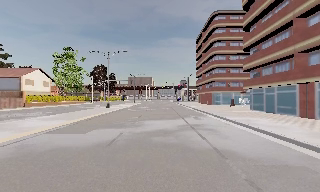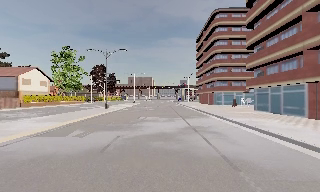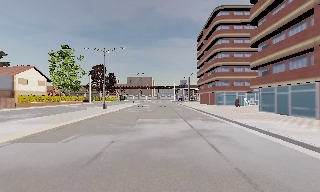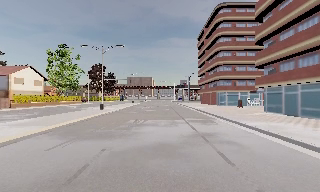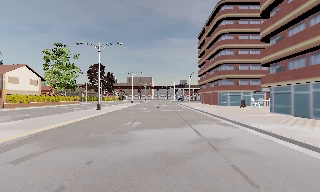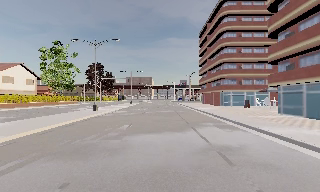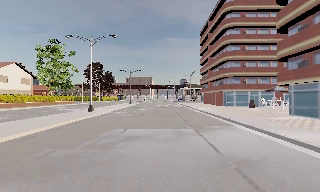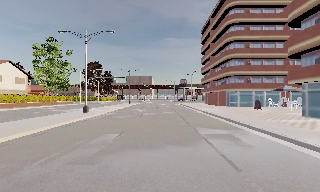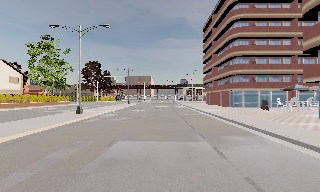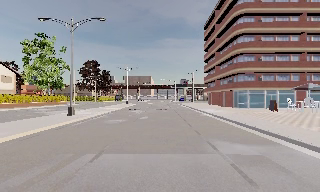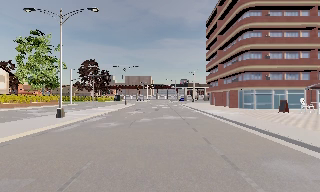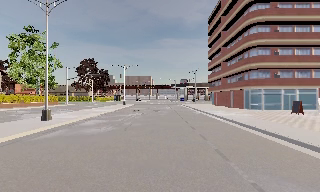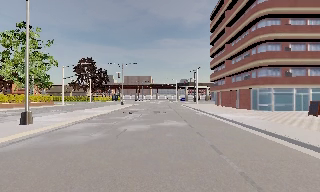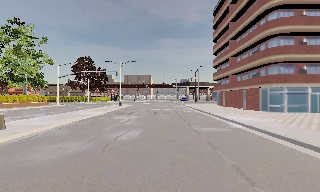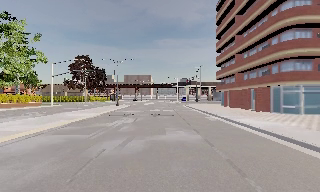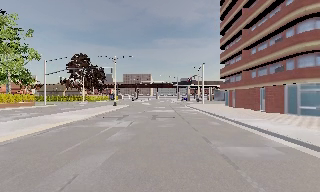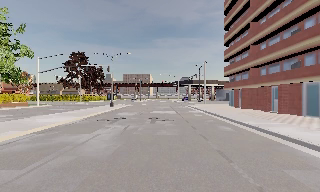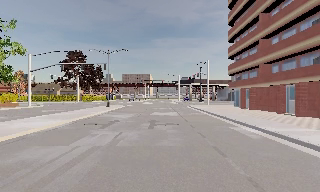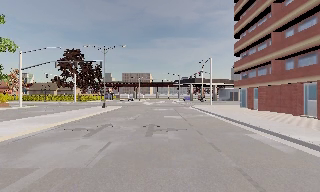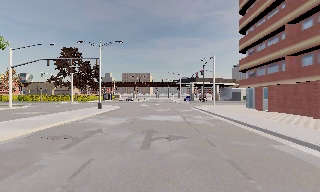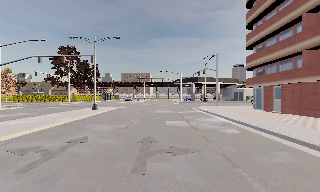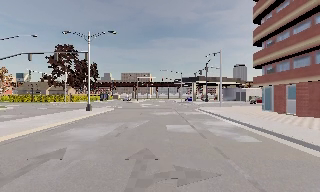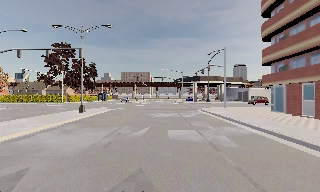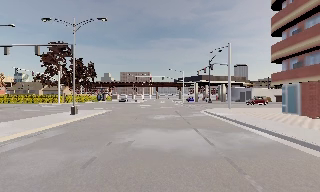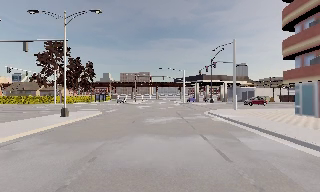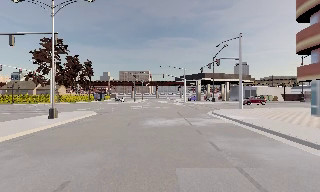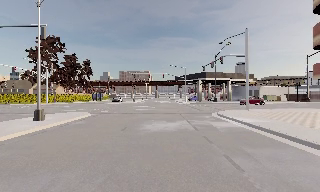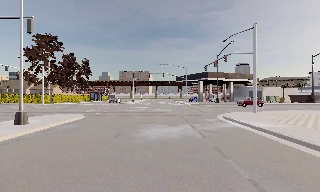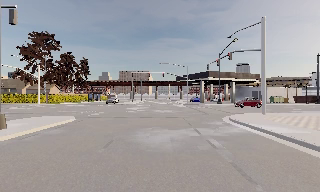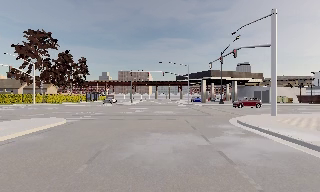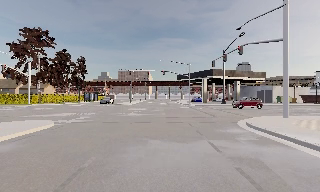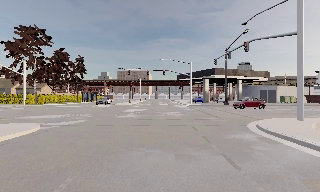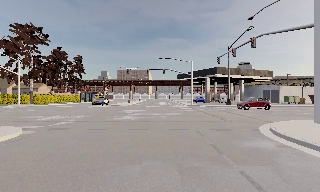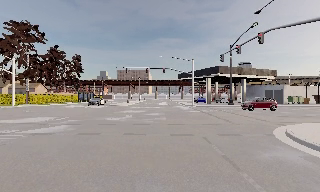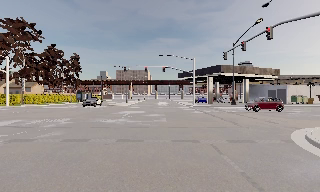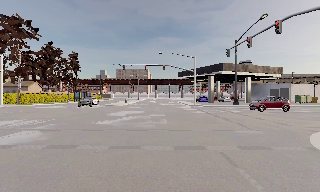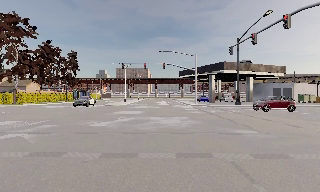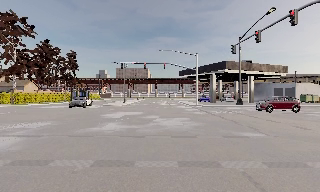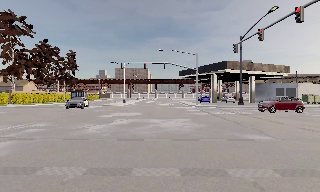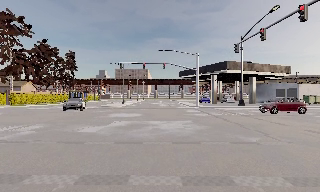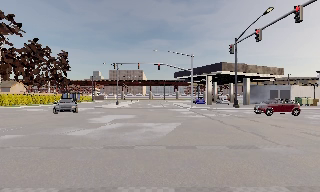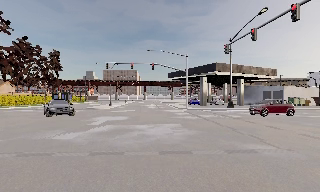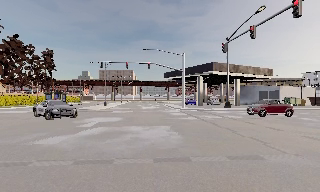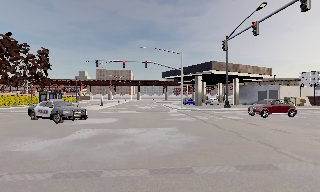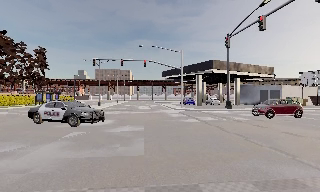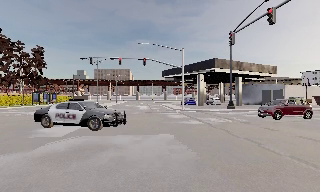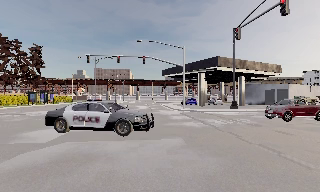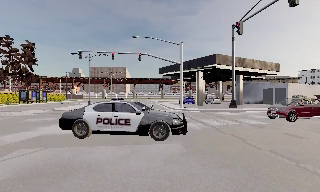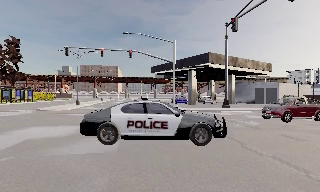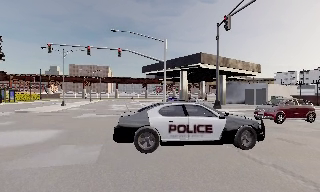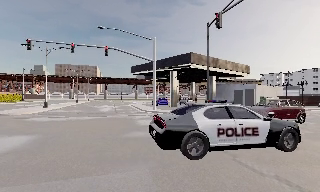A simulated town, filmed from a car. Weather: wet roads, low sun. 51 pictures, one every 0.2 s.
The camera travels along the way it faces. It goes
forward.
0.0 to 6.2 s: The camera travels forward, about 40 m, so what stands in front looms larger.
6.2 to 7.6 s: The camera travels forward, about 6 m, so what stands in front looms larger. It loses speed.
7.6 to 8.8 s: The camera travels forward, about 3 m, so what stands in front looms larger. It gains speed.
8.8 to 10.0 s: The camera pans to its right, which is clockwise from overhead, by about 10 degrees. It travels forward, about 4.5 m, so what stands in front looms larger.
The film runs forward here.
